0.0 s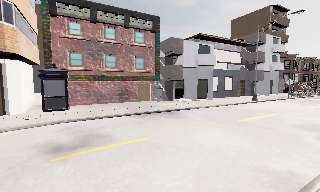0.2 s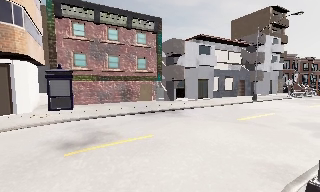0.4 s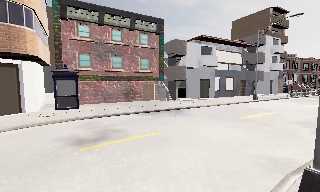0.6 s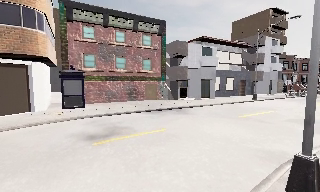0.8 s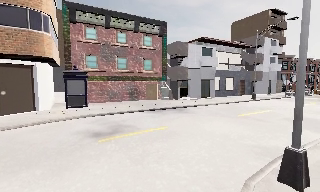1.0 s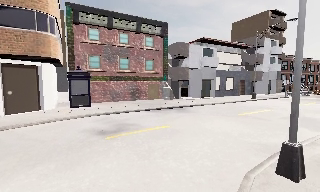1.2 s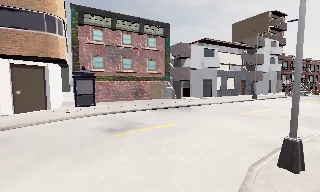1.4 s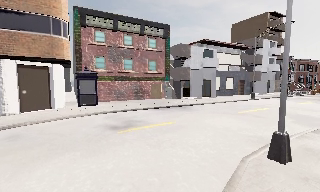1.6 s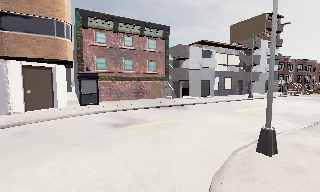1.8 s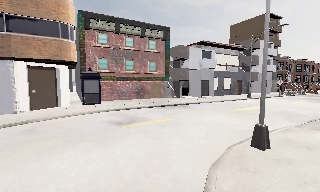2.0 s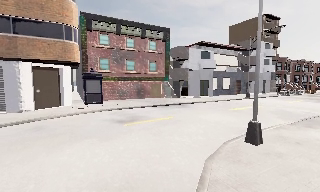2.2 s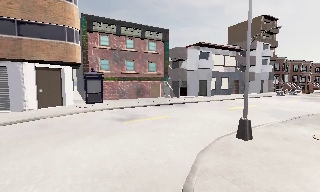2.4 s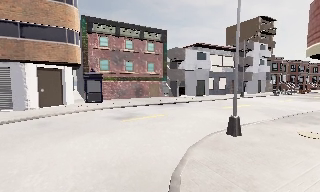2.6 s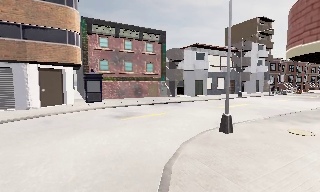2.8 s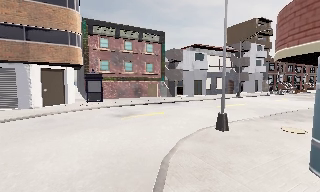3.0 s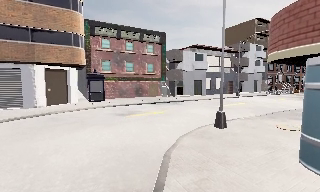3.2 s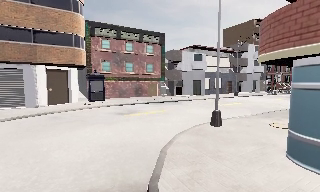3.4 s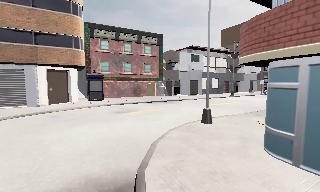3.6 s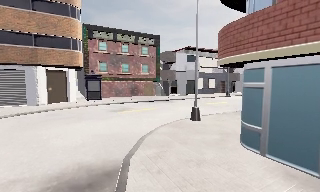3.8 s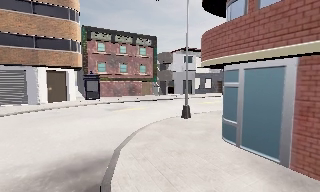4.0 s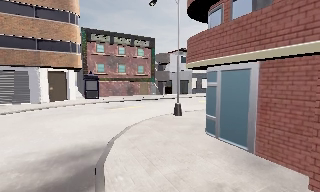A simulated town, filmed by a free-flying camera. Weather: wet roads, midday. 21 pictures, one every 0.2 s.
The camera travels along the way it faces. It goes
backward.
0.0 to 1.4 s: The camera travels backward and to its left, about 2.5 m, so what stands in front gets smaller.
1.4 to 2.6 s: The camera travels backward, about 2.5 m, so what stands in front gets smaller.
2.6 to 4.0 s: The camera travels backward and to its right, about 3.5 m, so what stands in front gets smaller. It gains speed.
The film runs backward here.
